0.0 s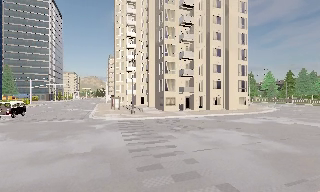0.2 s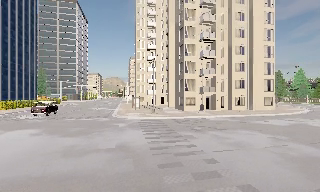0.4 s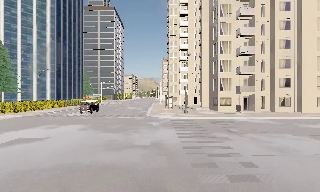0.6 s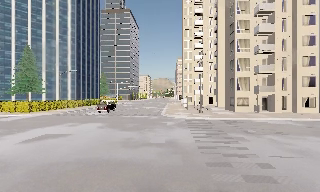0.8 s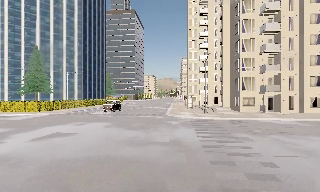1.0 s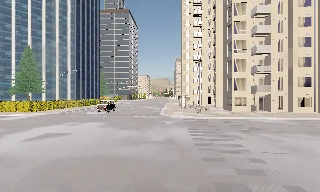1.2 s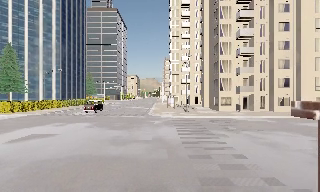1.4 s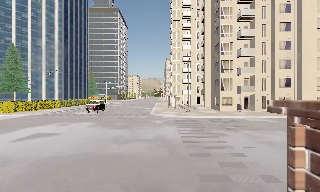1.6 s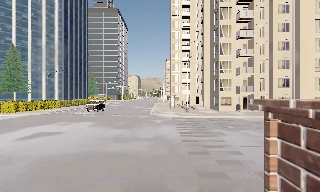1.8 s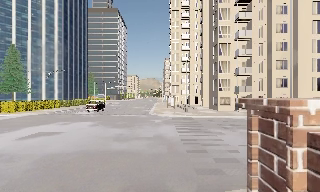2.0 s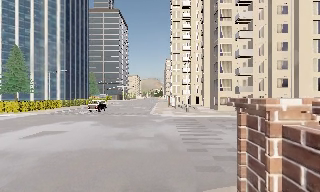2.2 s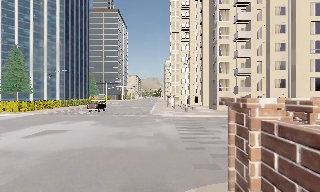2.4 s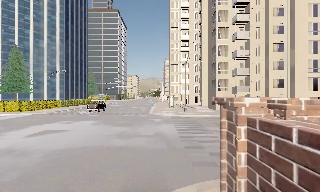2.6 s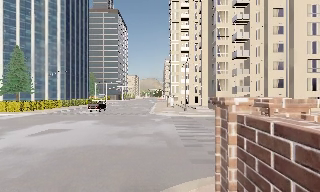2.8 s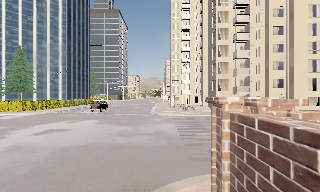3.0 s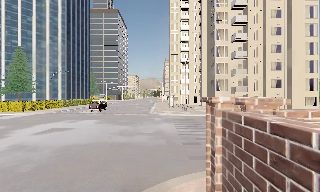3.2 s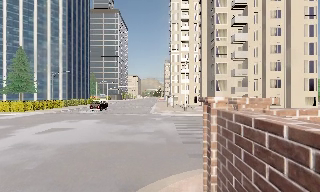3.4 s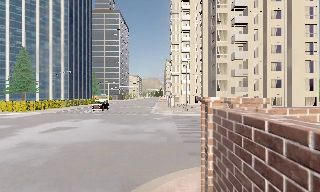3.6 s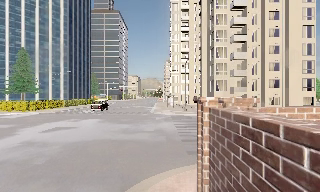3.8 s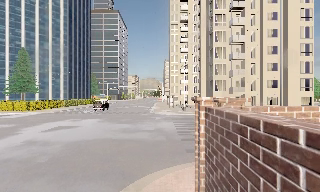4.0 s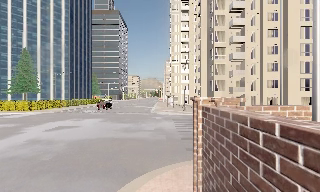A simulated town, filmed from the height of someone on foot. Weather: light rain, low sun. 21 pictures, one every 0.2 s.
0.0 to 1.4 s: The camera pans to its left, which is counterclockwise from overhead, by about 20 degrees. It travels backward, about 1.5 m, so what stands in front gets smaller.
1.4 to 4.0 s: The camera travels backward, about 2.5 m, so what stands in front gets smaller.
The film runs backward here.
